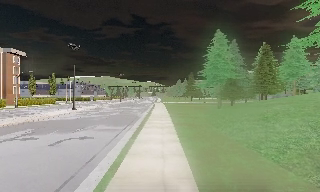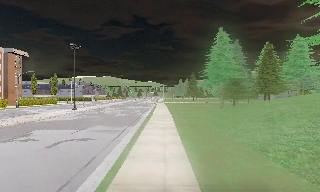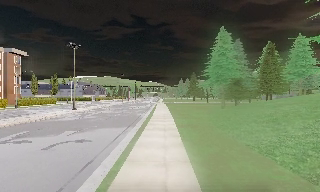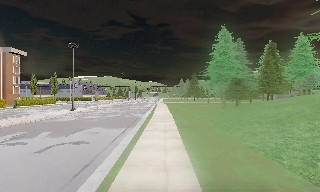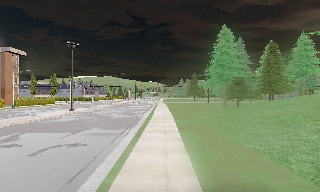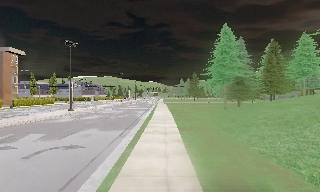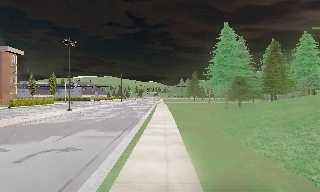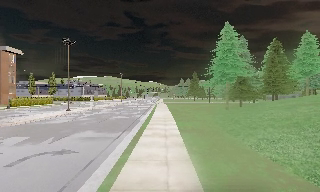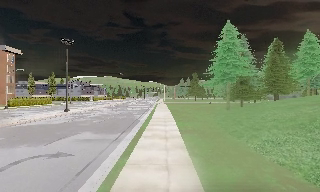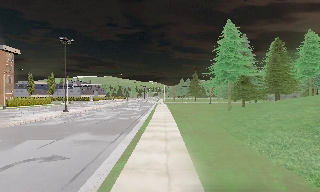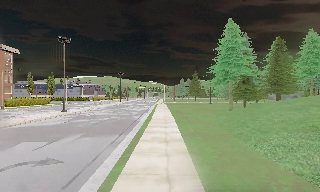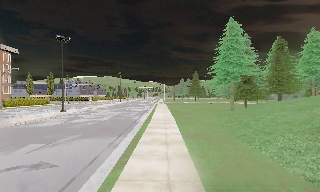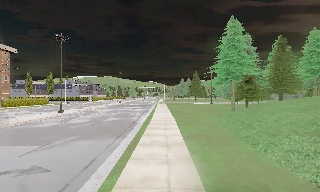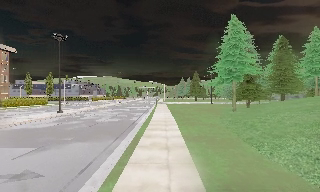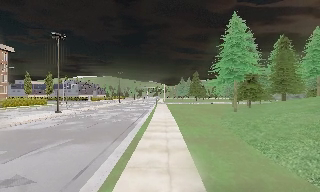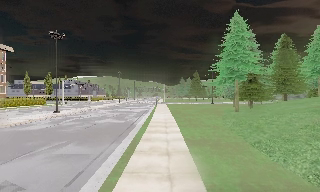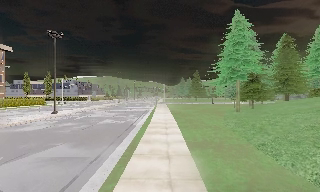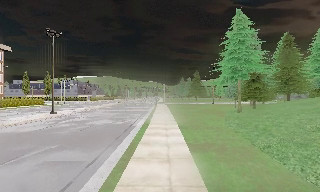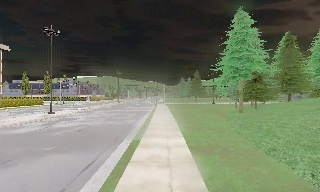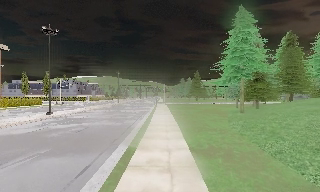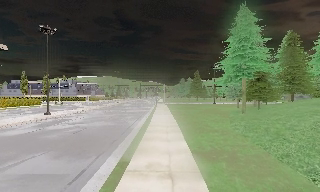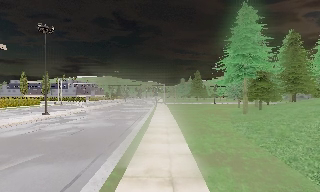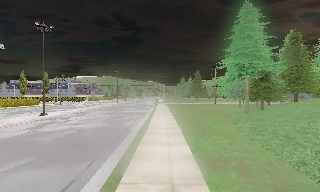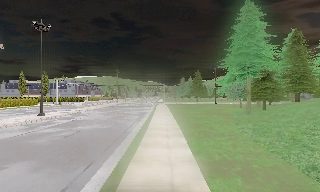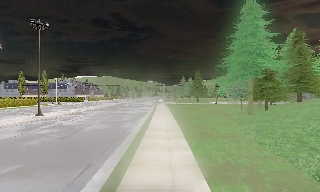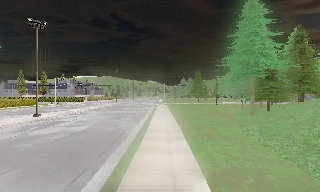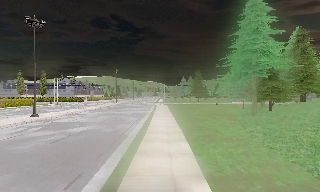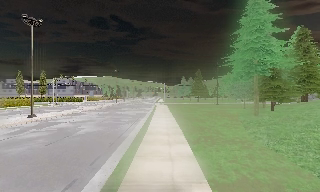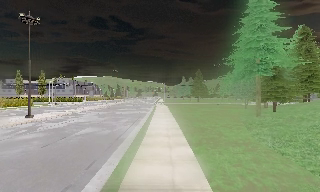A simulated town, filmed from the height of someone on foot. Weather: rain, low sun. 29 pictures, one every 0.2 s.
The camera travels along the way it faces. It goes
forward.
0.0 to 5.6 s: The camera travels forward, about 11 m, so what stands in front looms larger.
The film runs forward here.
